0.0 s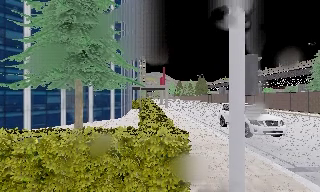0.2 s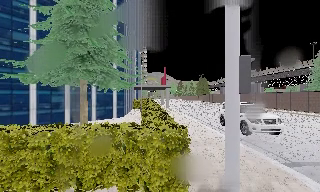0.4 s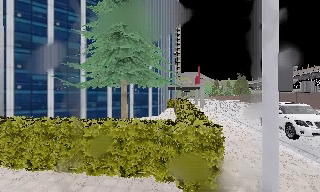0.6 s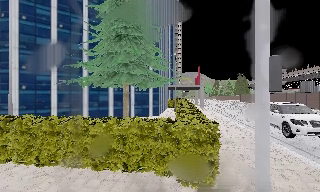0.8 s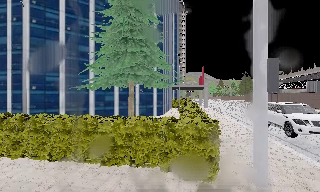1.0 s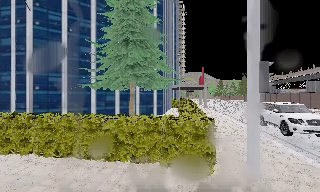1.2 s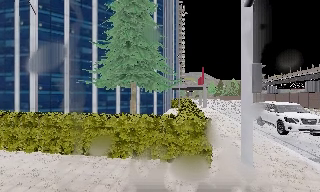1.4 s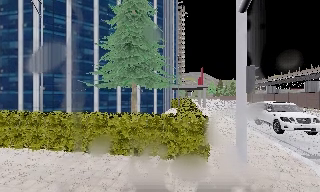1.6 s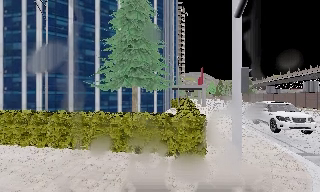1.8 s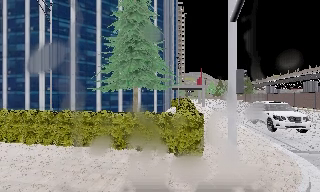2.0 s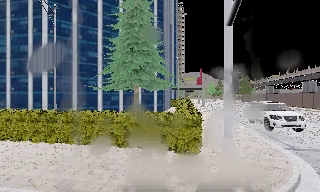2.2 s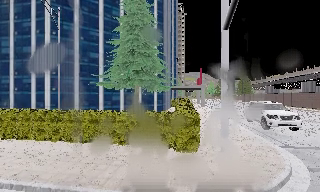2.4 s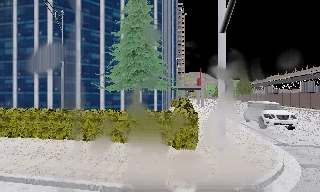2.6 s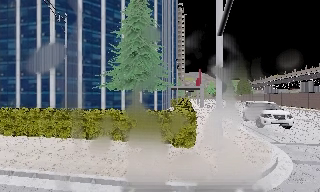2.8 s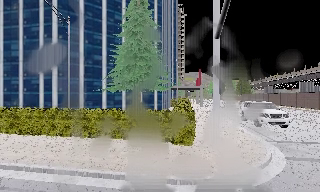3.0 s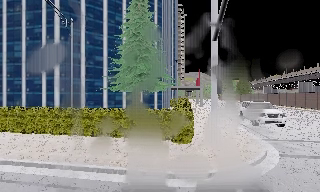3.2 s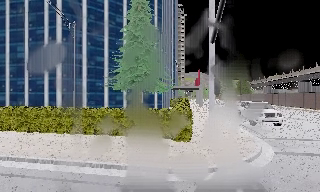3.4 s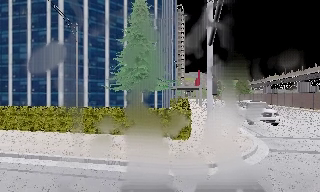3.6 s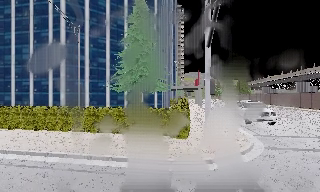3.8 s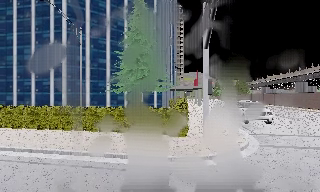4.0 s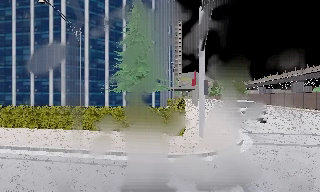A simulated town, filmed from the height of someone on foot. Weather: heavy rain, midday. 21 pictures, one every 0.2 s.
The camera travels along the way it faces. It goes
backward.
0.0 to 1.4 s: The scene slides to the right, as the camera pans about 15 degrees to its left. It travels backward, about 2.5 m, so what stands in front gets smaller.
1.4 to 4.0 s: The camera travels backward, about 4.5 m, so what stands in front gets smaller.
The film runs backward here.
